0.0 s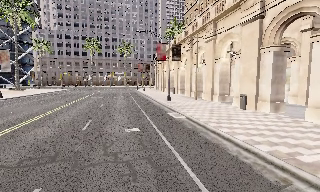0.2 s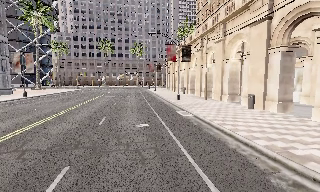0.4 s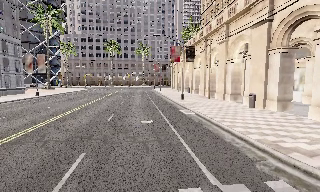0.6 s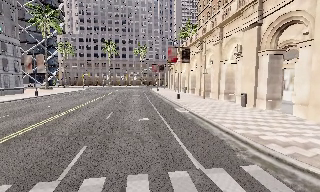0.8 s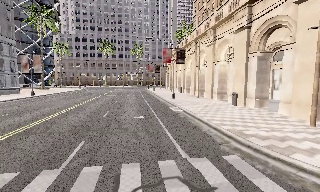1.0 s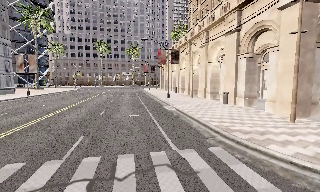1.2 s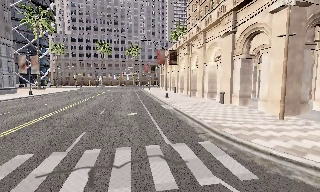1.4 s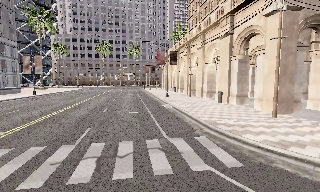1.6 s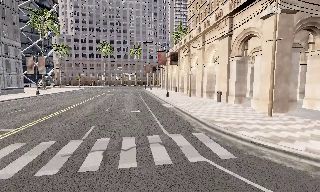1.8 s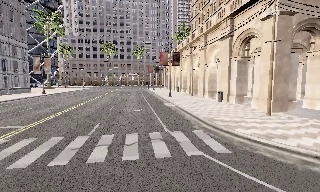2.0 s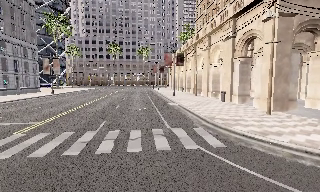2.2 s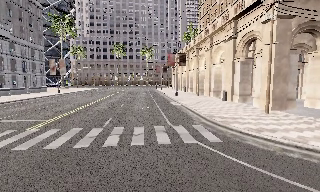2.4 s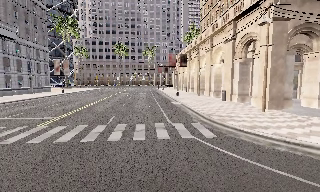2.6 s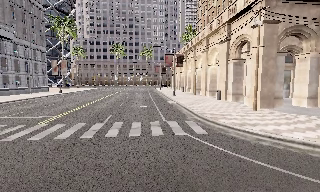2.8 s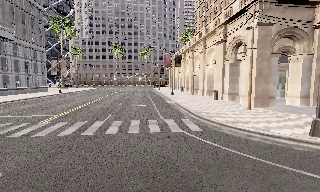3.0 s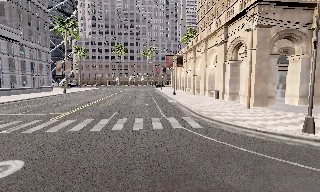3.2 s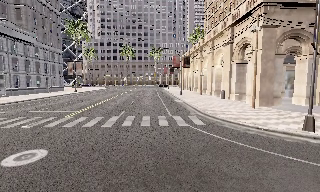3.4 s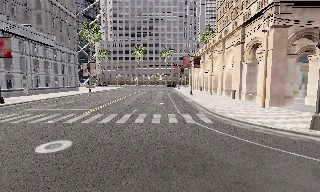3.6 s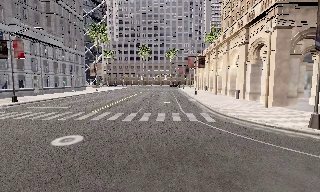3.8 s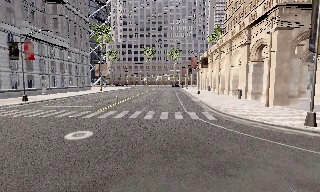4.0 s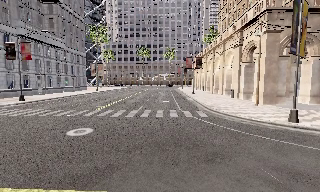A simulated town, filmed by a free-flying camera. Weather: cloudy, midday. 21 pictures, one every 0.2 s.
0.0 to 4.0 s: The camera pans to its left, which is counterclockwise from overhead, by about 15 degrees. It travels backward, about 11 m, so what stands in front gets smaller.
The film runs backward here.
